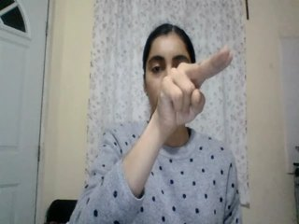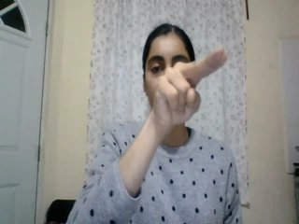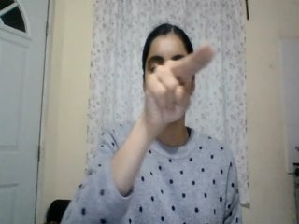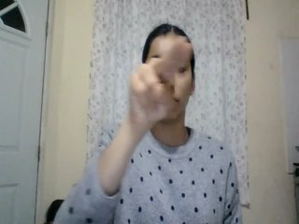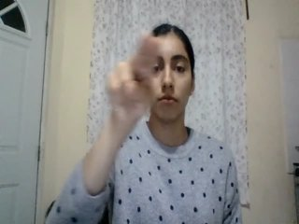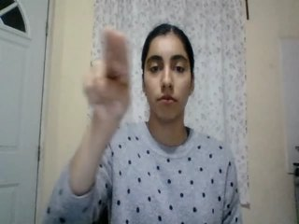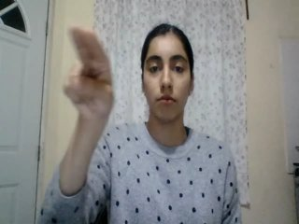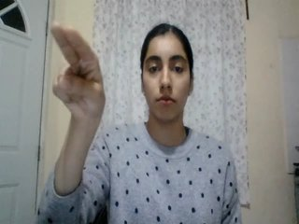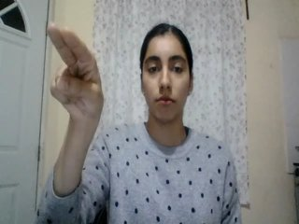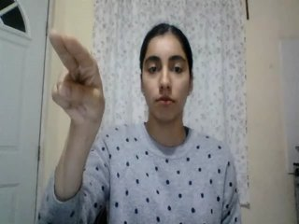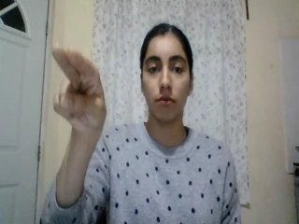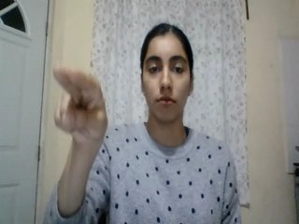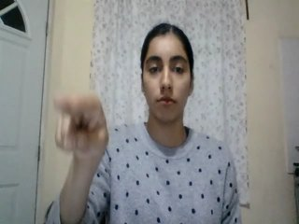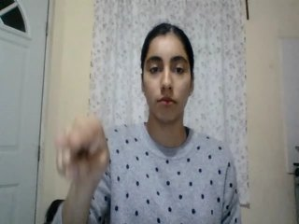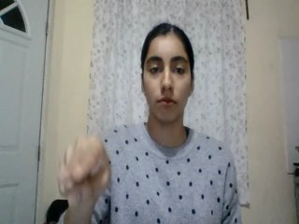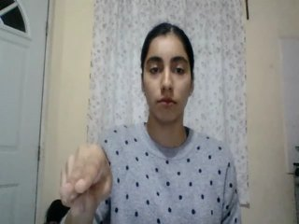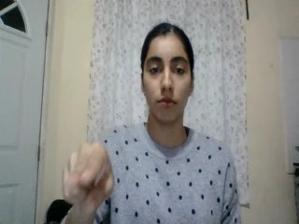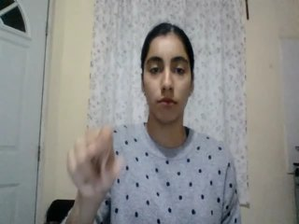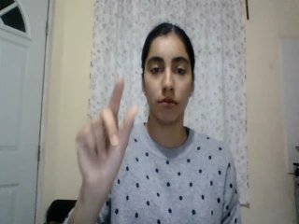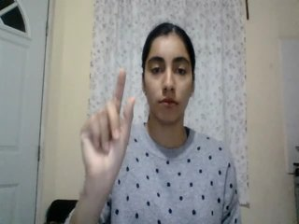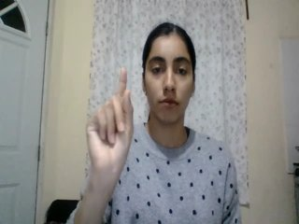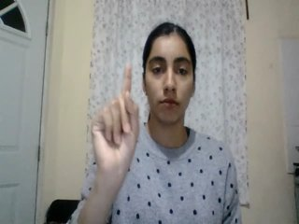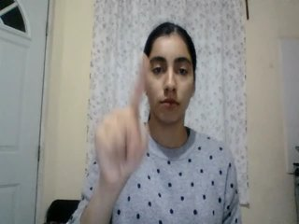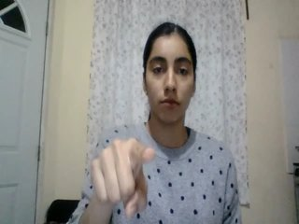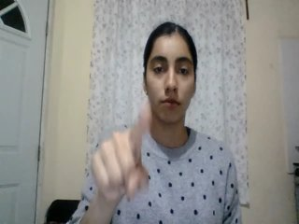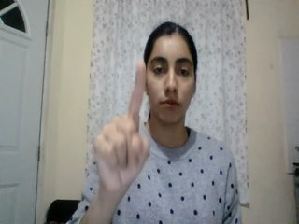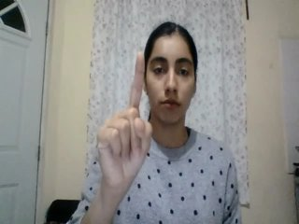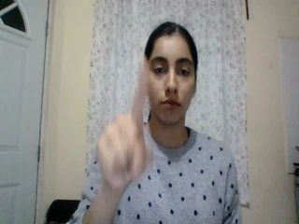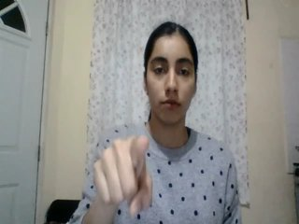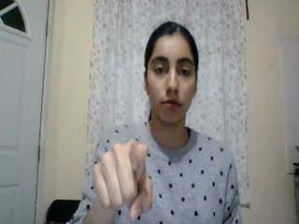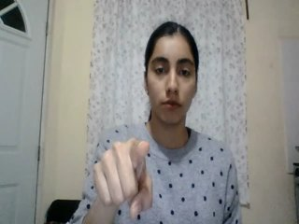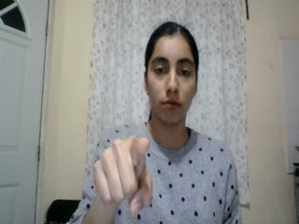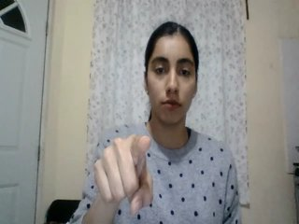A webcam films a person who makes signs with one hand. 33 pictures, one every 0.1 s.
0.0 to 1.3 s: Pointing with two fingers.
1.4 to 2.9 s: Double click with one finger.
